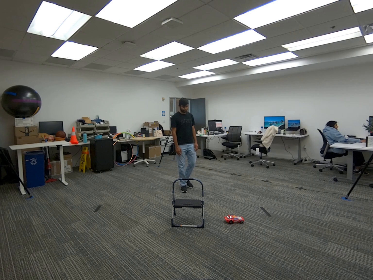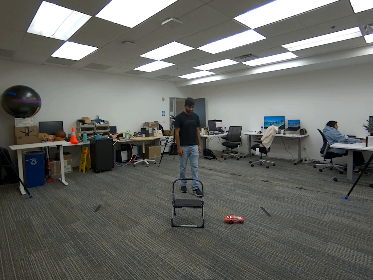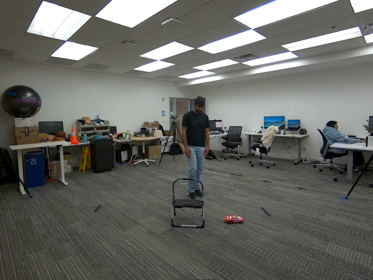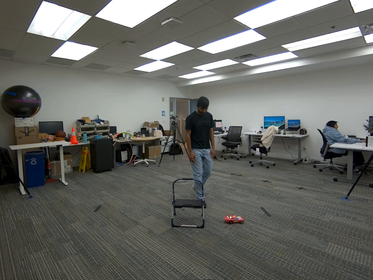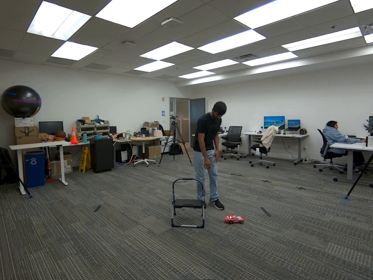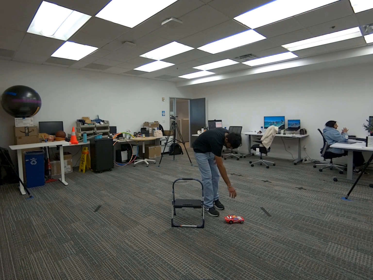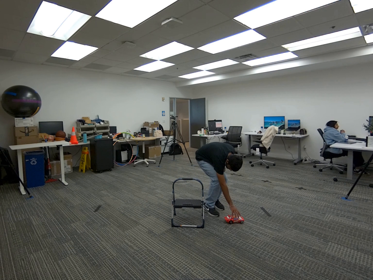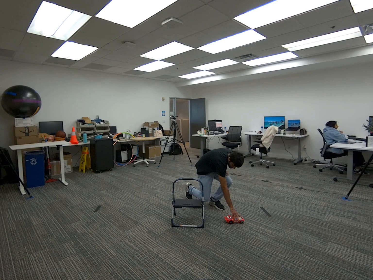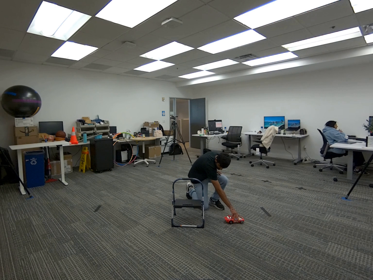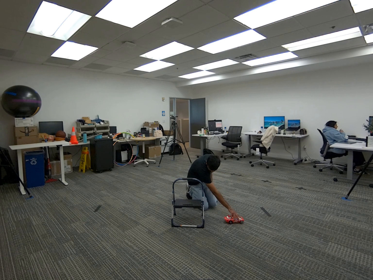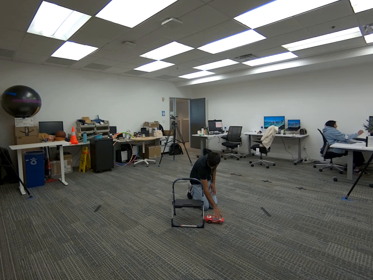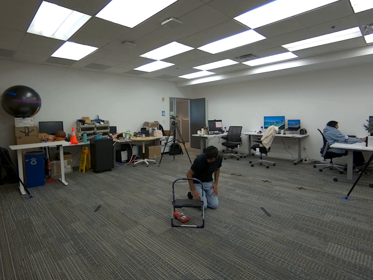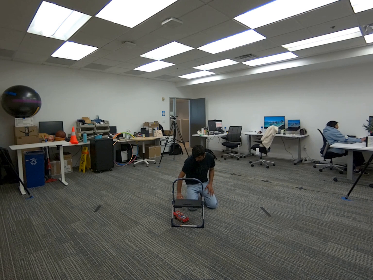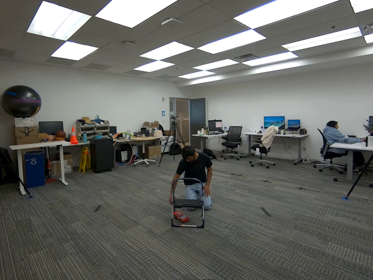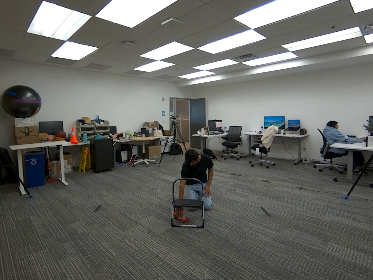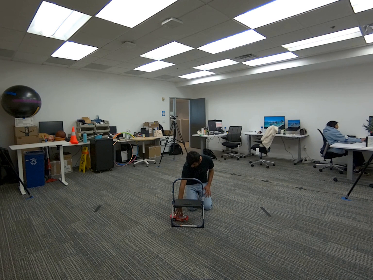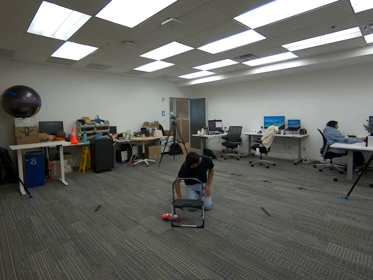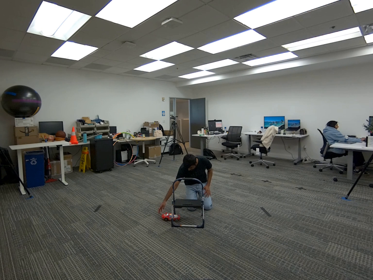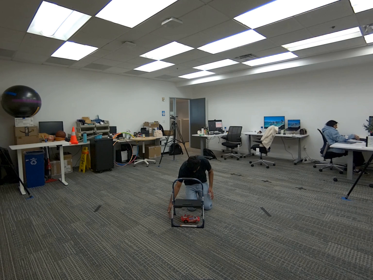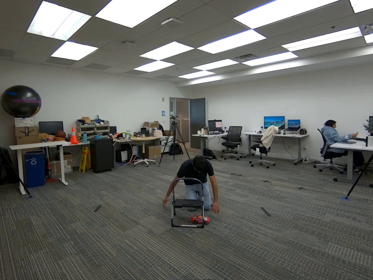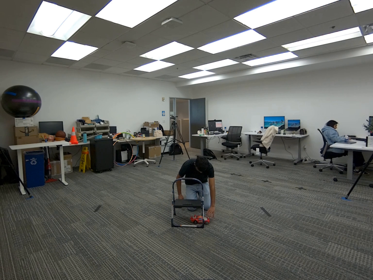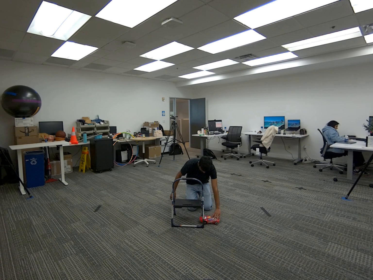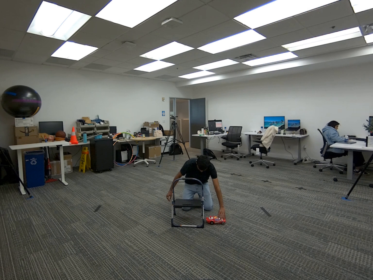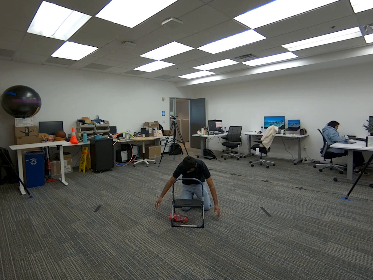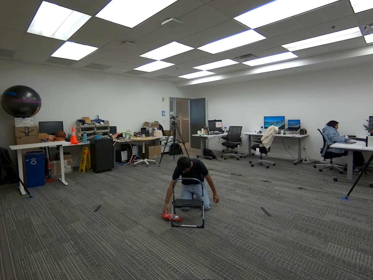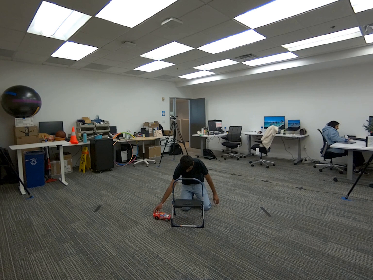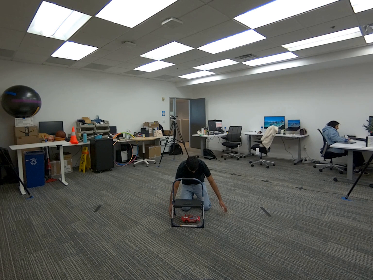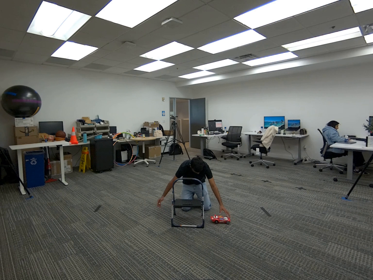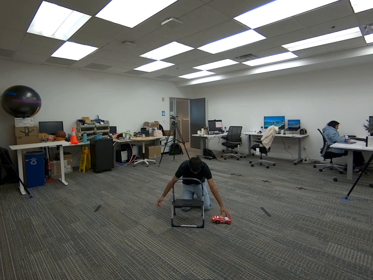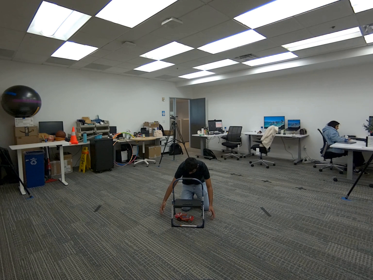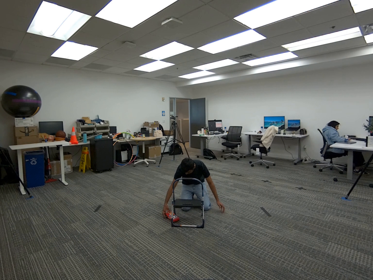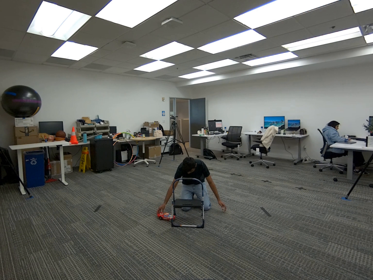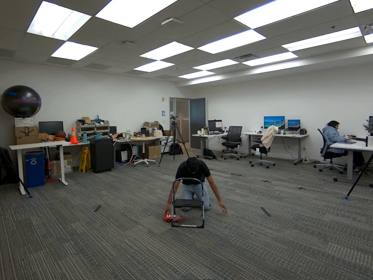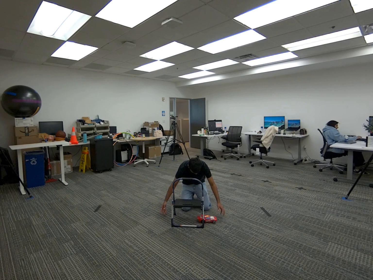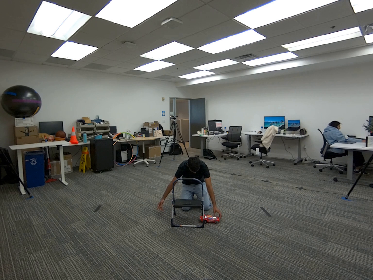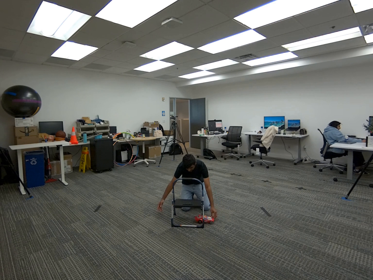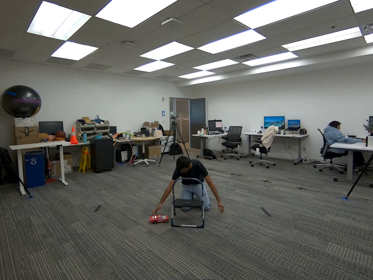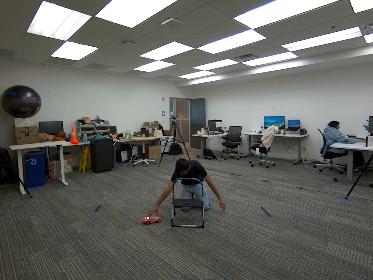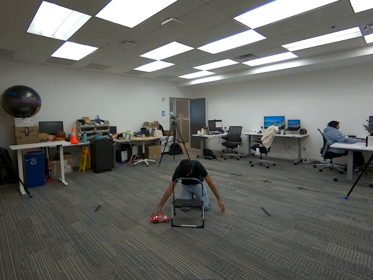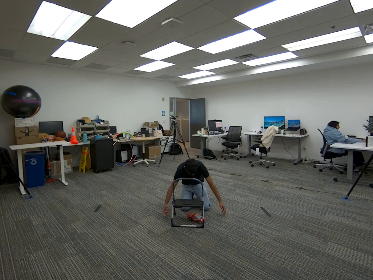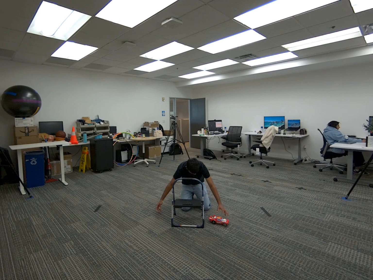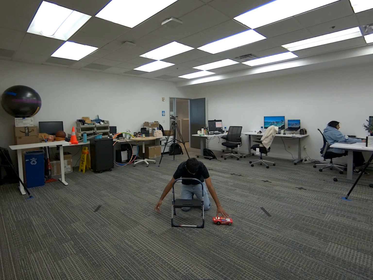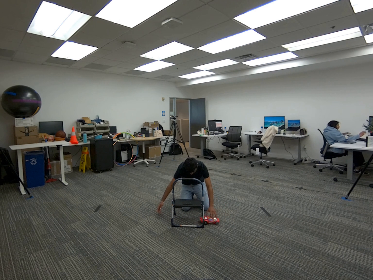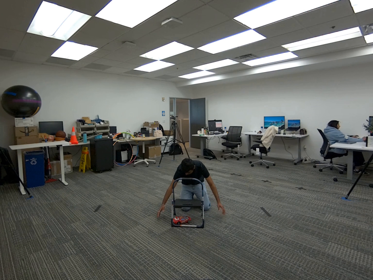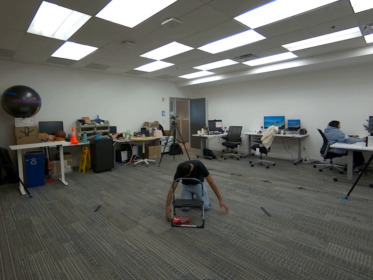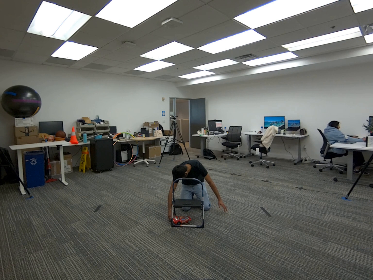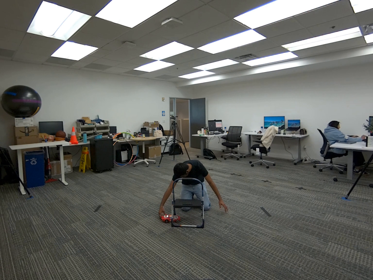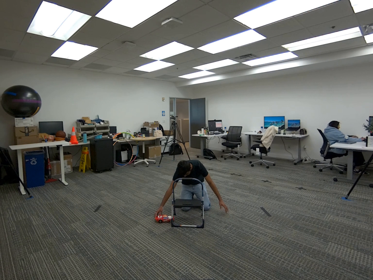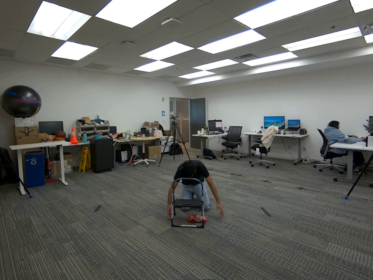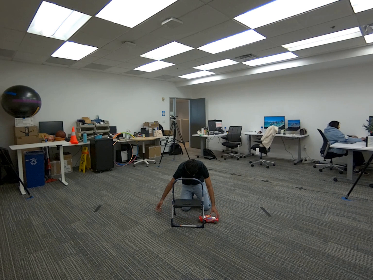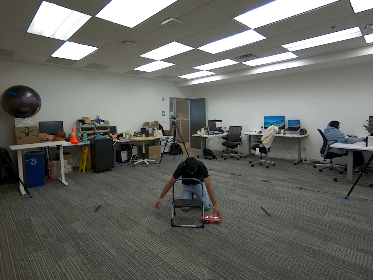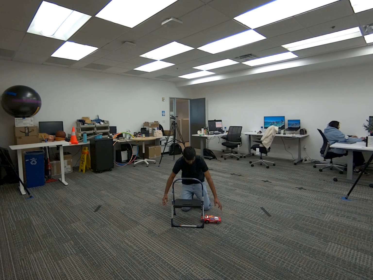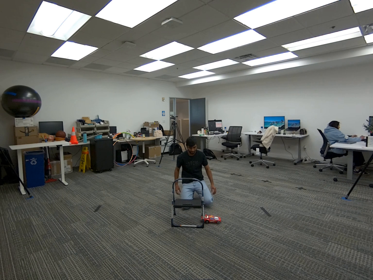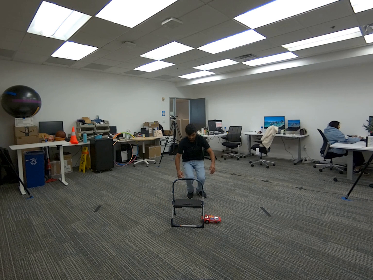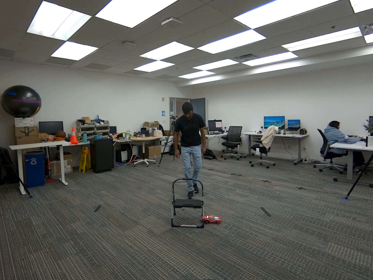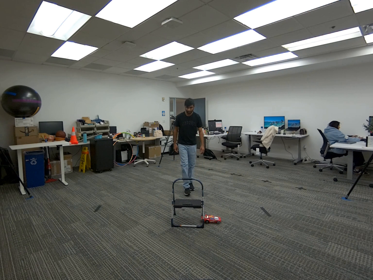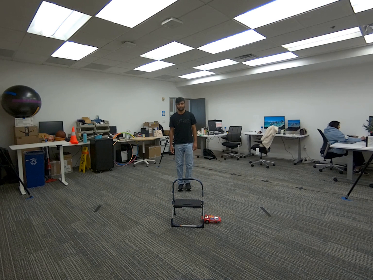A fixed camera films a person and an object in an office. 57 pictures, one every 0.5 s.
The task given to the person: Walk to the toy car on the ground and pick it up with your right hand. Place it on the ground and roll it under the step ladder. Move to the other side, pick up the car again, and roll it back under the step ladder. Continue alternating sides, rolling the car under the ladder each time, until finished.
